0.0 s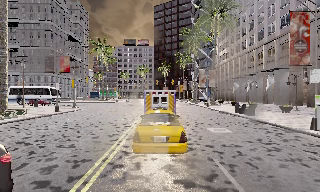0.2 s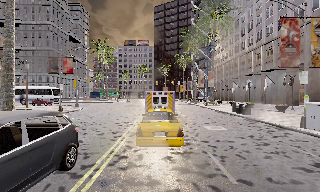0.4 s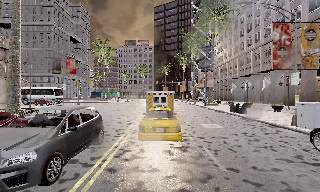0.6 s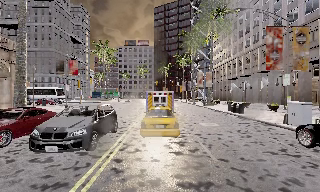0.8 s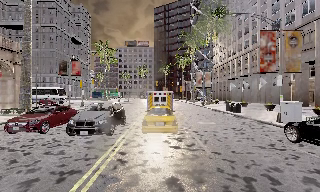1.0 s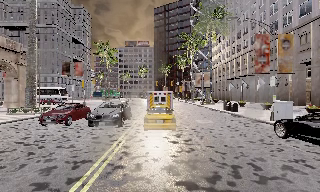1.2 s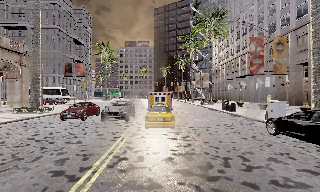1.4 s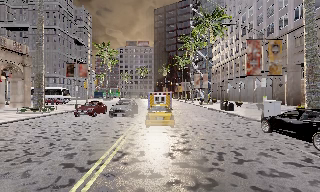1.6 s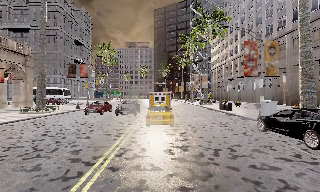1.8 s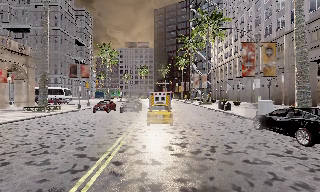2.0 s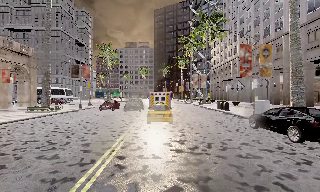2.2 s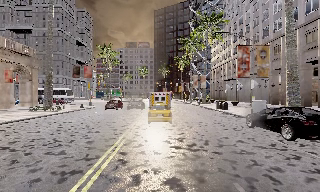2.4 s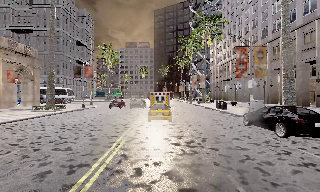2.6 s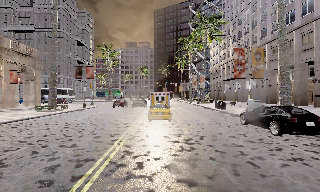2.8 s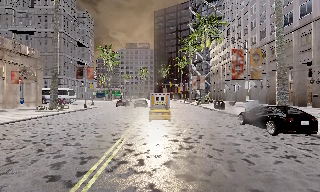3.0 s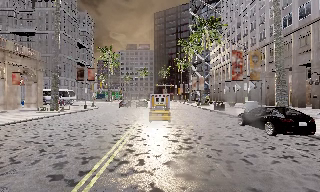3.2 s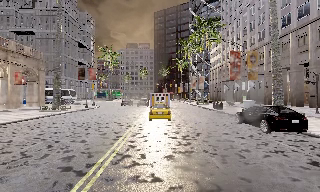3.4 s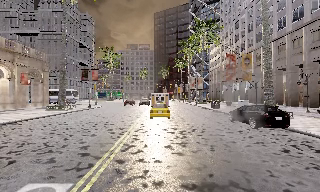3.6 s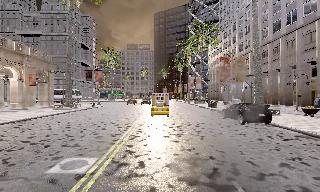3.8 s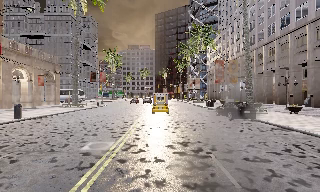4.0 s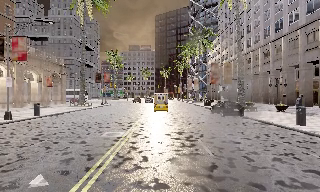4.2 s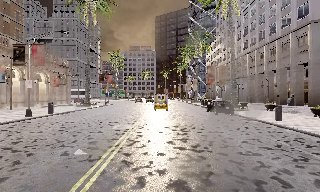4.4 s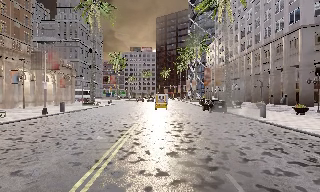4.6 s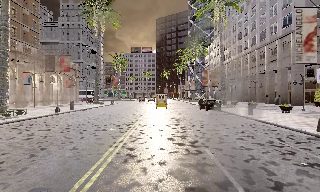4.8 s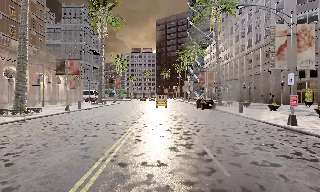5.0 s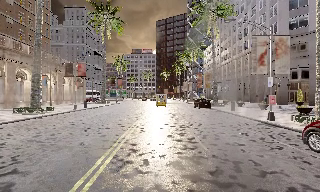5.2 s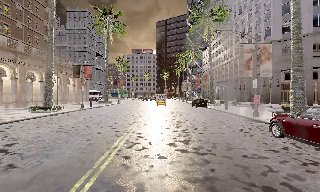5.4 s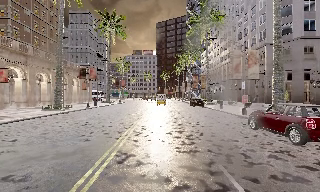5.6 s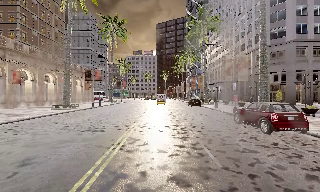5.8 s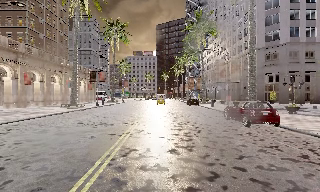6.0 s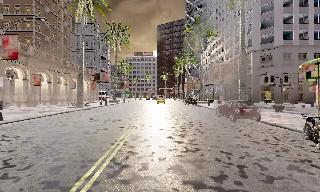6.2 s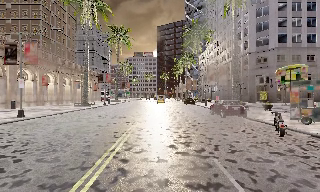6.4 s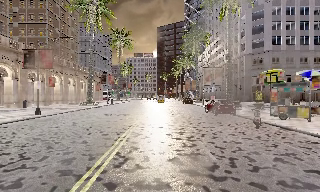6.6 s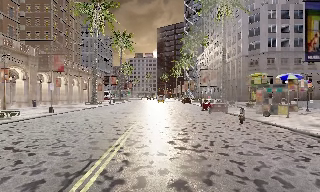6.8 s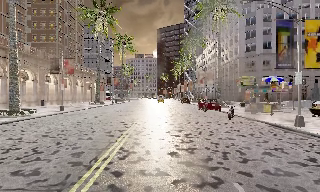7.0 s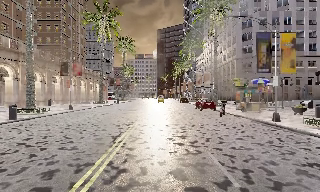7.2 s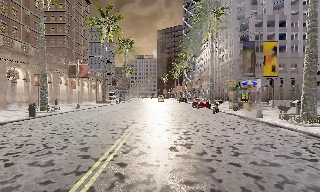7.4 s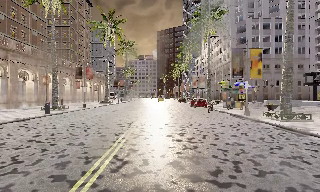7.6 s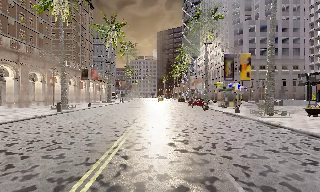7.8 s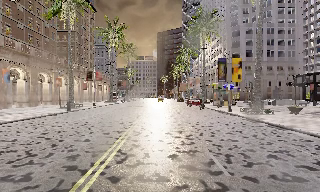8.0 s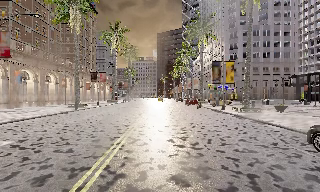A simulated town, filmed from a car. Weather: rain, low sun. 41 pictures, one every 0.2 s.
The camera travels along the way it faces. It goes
backward.
0.0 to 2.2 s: The camera travels backward, about 6 m, so what stands in front gets smaller. It loses speed.
2.2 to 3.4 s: The camera travels backward, about 2.5 m, so what stands in front gets smaller. It gains speed.
3.4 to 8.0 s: The camera travels backward, about 45 m, so what stands in front gets smaller.
The film runs backward here.
